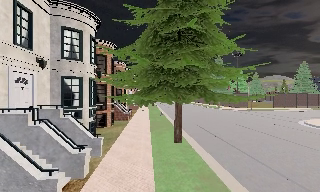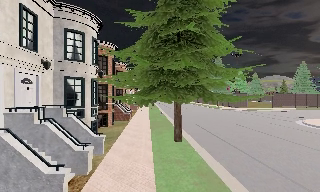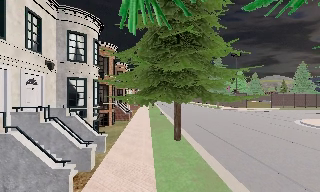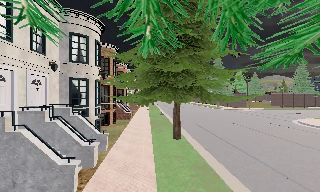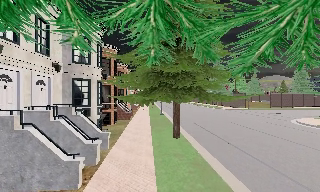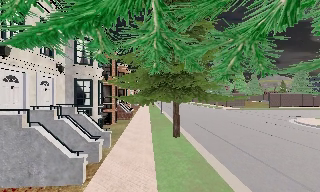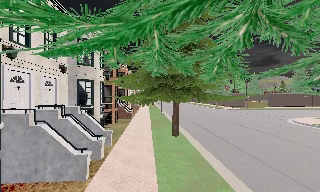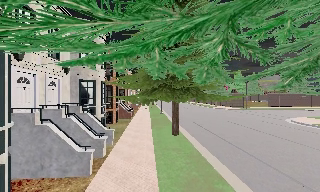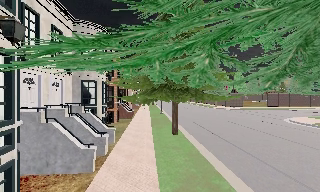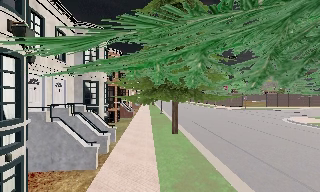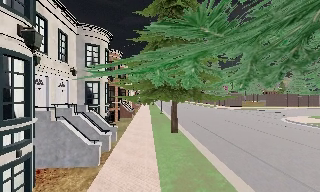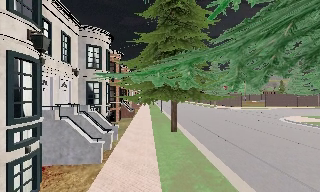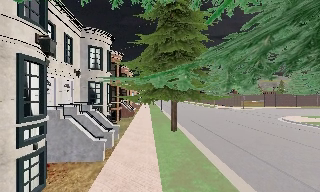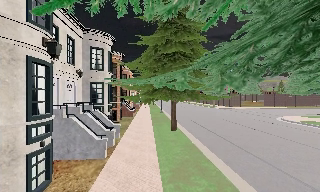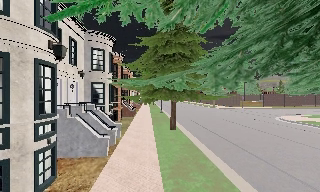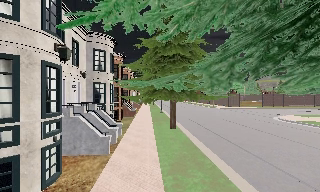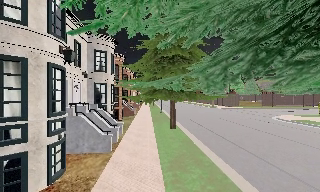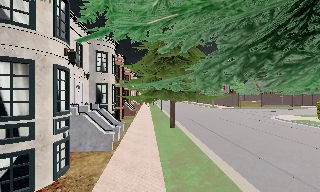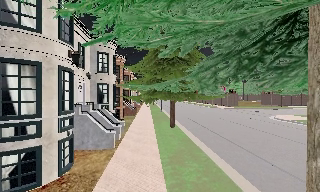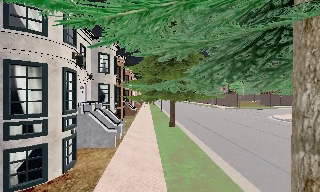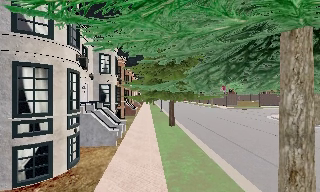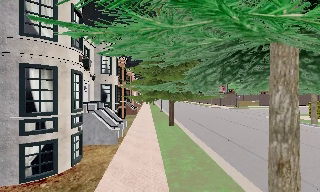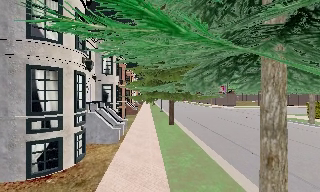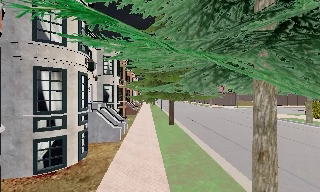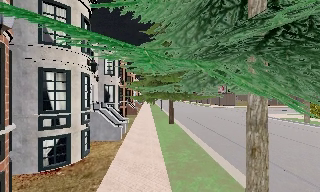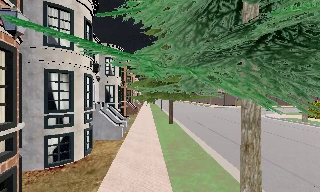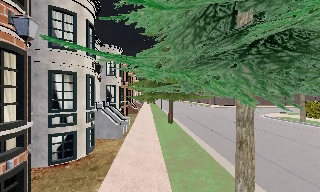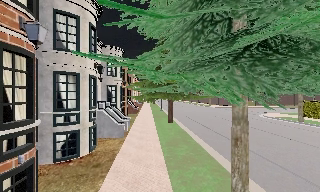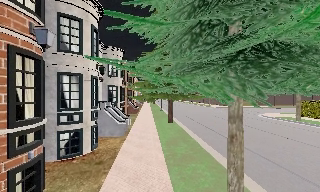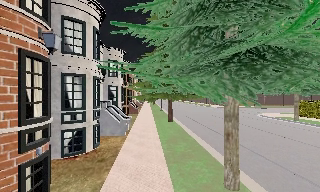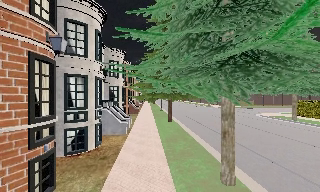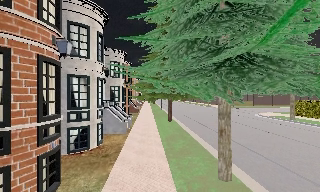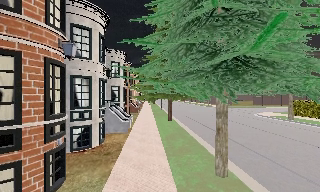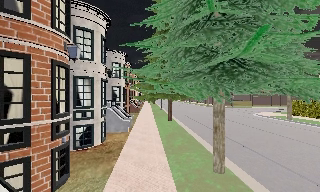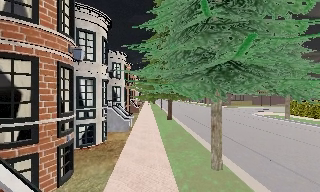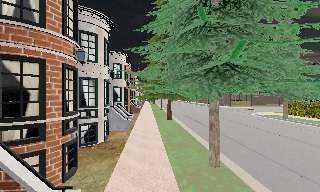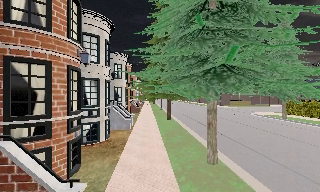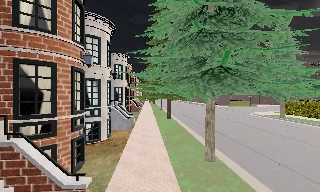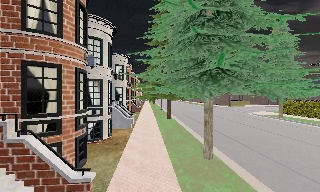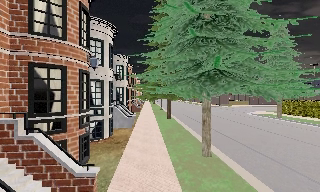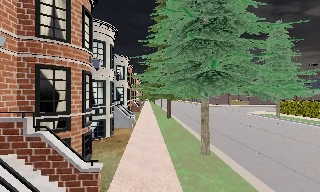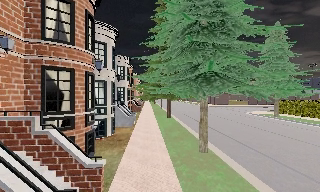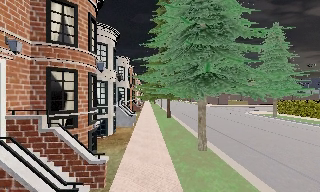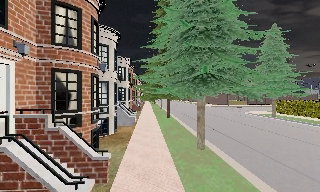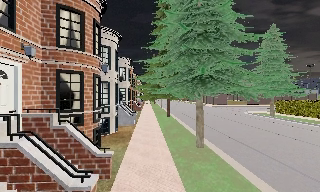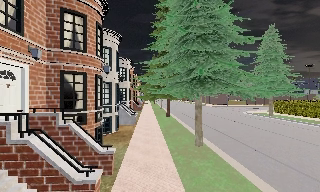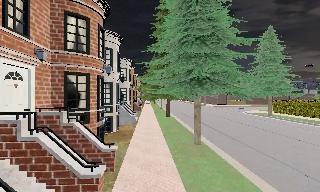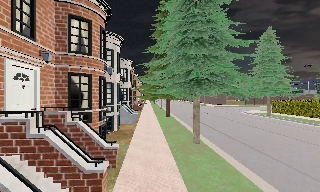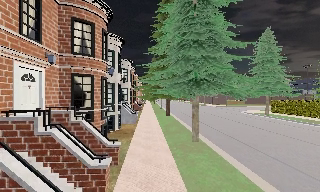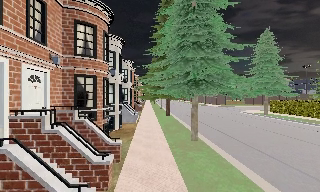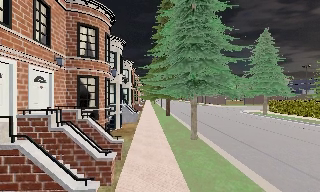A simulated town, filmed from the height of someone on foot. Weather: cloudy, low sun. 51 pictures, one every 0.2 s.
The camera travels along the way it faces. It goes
backward.
0.0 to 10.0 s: The camera travels backward, about 12 m, so what stands in front gets smaller.
The film runs backward here.
